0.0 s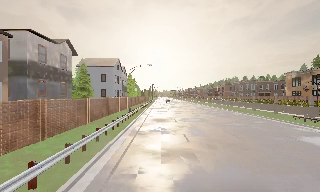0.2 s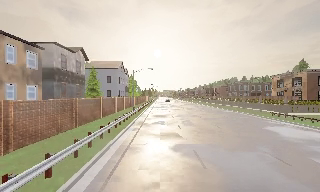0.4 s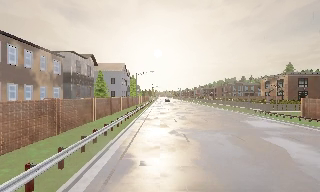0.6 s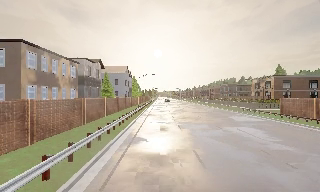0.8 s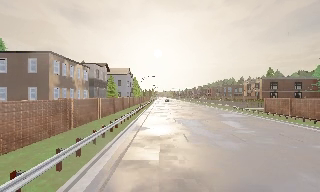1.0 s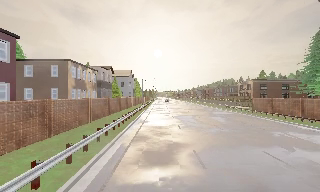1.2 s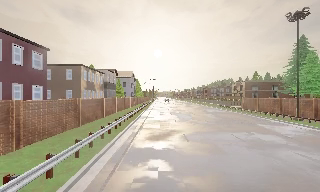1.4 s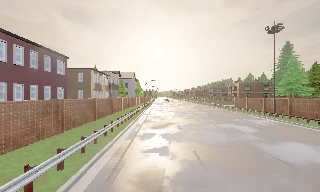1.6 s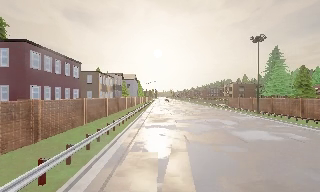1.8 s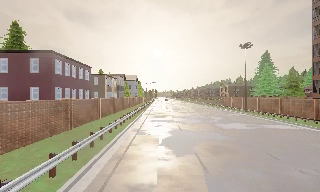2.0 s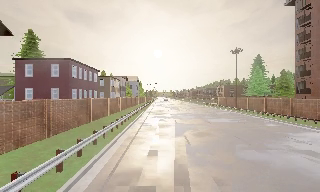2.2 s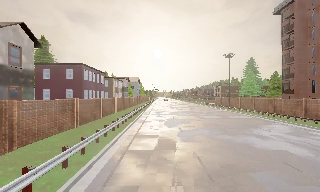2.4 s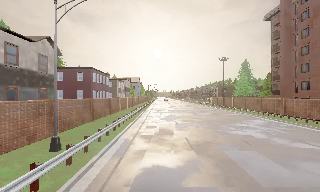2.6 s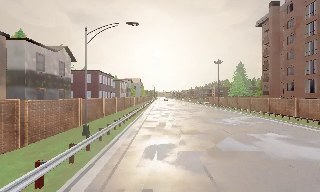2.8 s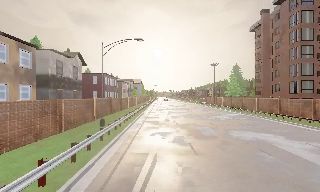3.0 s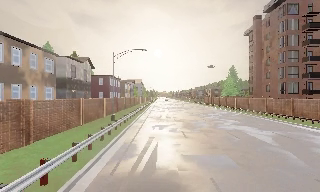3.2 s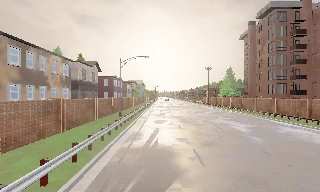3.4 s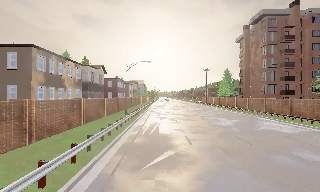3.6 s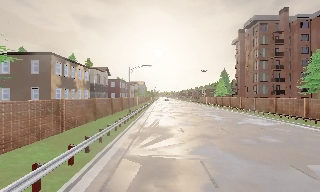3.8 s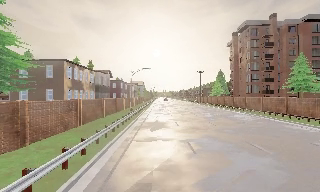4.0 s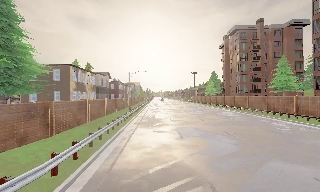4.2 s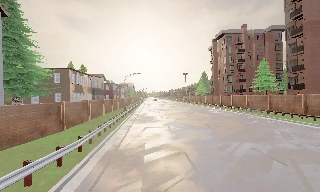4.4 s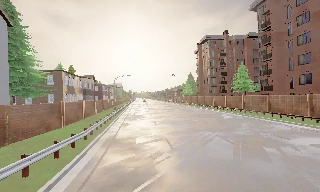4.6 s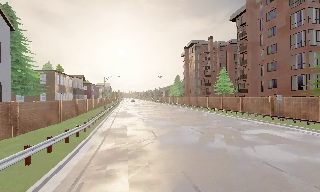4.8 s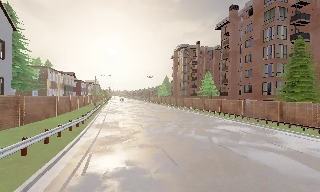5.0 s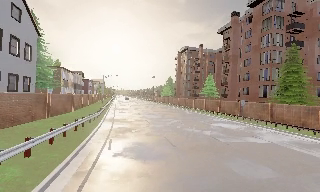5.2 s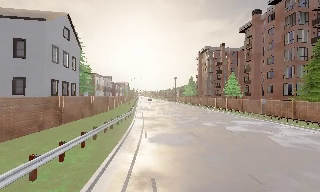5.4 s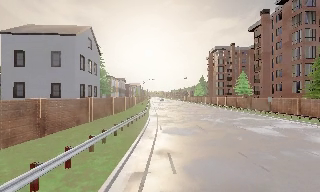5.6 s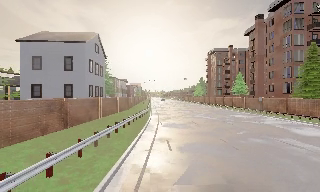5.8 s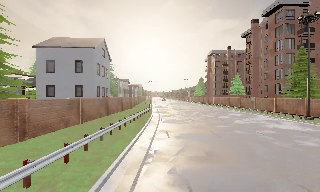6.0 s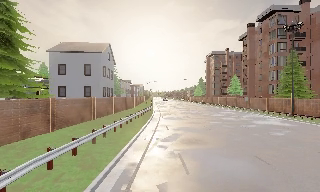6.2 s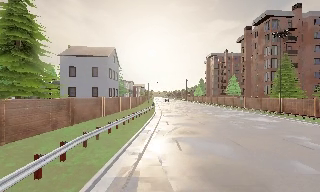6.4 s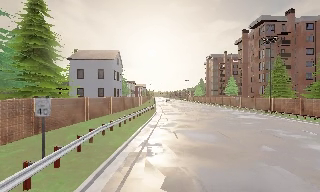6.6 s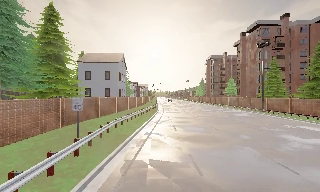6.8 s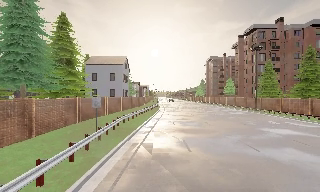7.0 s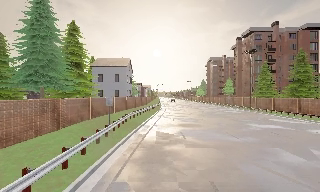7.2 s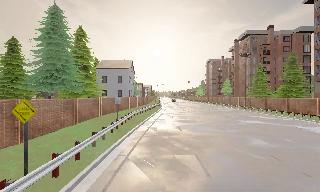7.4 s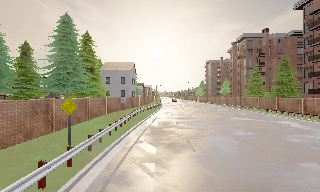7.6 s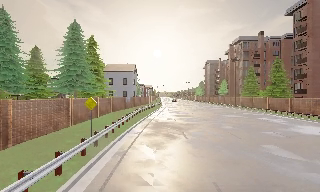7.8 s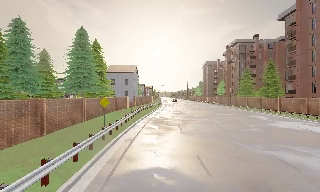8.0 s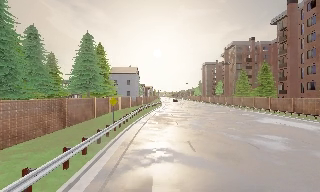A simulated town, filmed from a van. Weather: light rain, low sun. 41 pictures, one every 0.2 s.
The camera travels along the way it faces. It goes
backward.
0.0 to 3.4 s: The camera travels backward, about 60 m, so what stands in front gets smaller.
3.4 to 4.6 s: The camera pans to its right, which is clockwise from overhead, by about 15 degrees. It travels backward, about 16 m, so what stands in front gets smaller.
4.6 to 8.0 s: The camera pans to its left, which is counterclockwise from overhead, by about 10 degrees. It travels backward, about 40 m, so what stands in front gets smaller.
The film runs backward here.
